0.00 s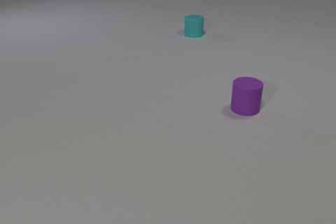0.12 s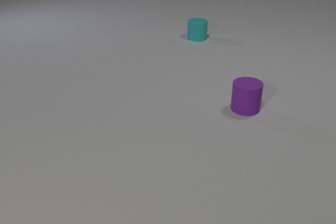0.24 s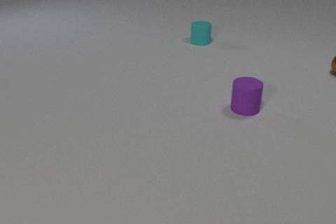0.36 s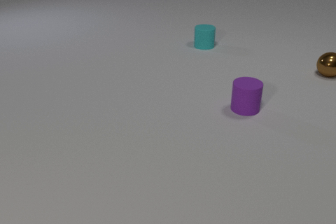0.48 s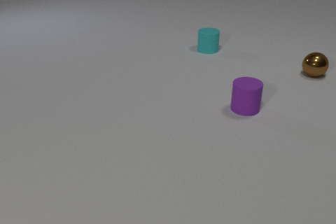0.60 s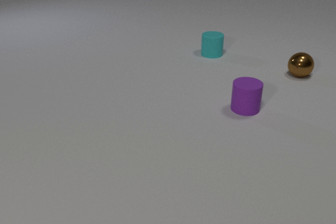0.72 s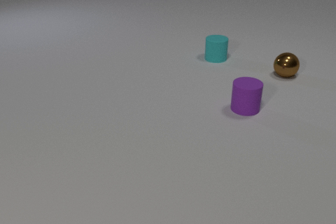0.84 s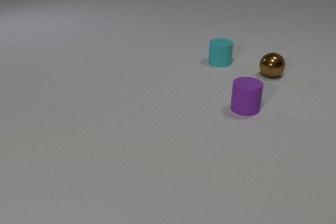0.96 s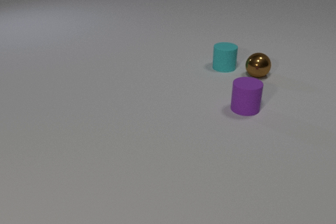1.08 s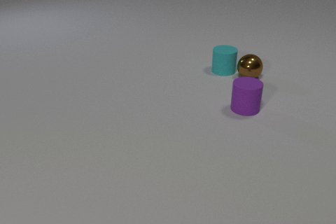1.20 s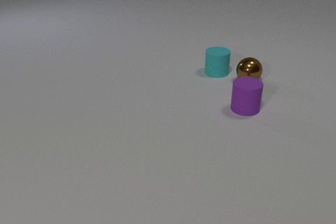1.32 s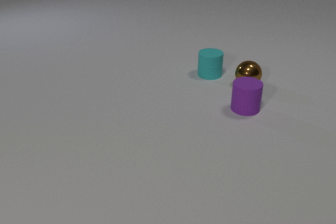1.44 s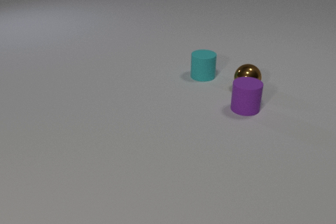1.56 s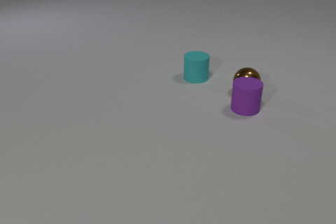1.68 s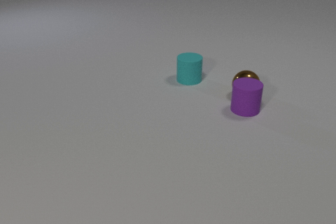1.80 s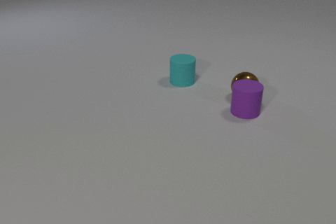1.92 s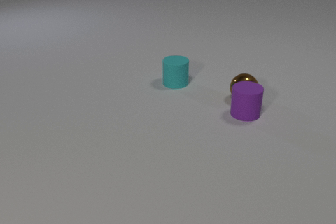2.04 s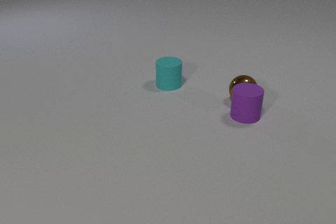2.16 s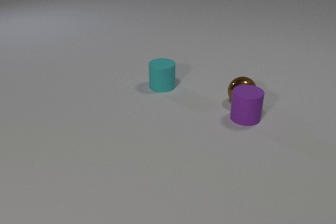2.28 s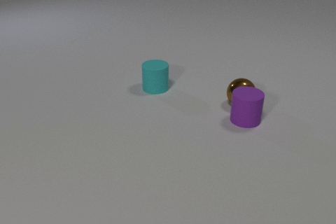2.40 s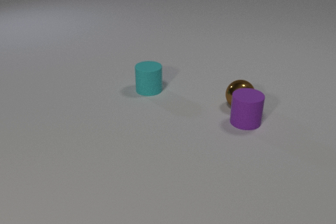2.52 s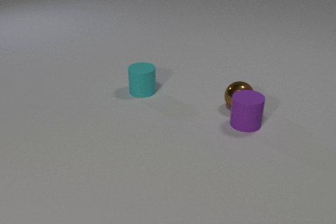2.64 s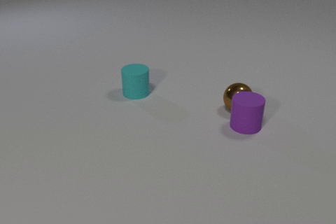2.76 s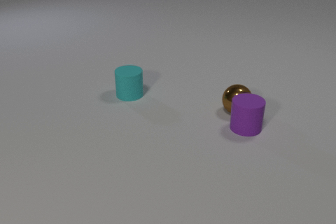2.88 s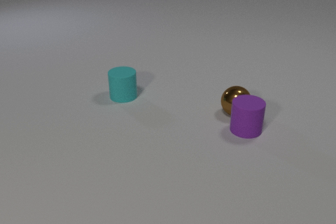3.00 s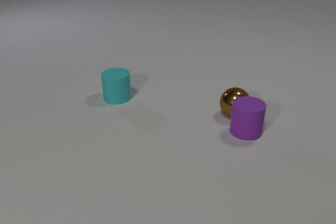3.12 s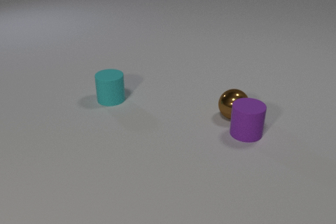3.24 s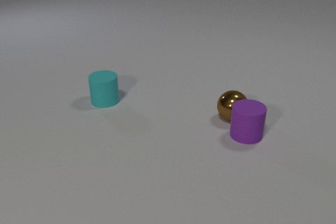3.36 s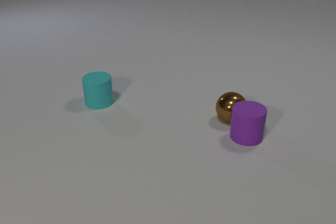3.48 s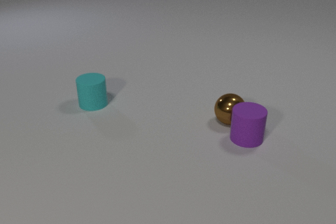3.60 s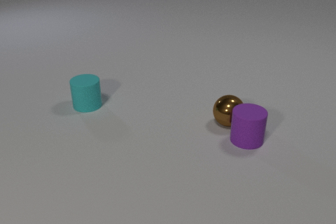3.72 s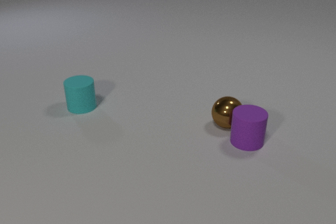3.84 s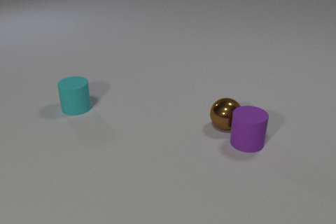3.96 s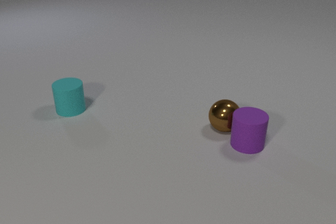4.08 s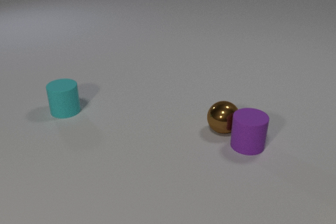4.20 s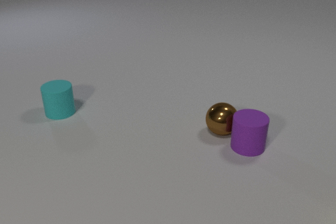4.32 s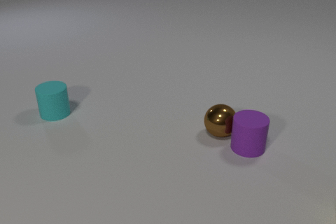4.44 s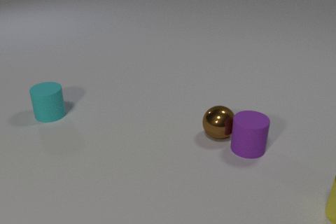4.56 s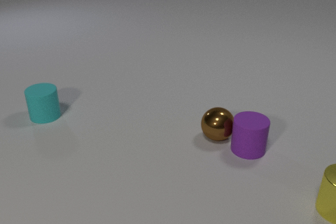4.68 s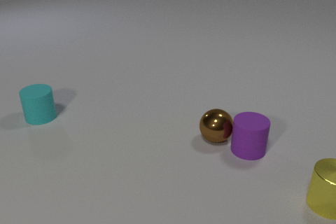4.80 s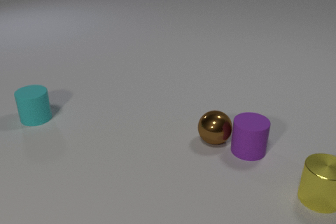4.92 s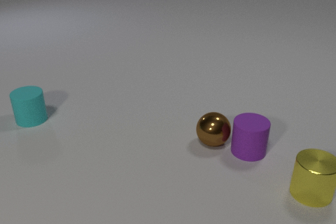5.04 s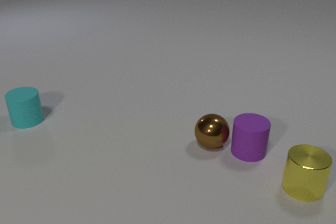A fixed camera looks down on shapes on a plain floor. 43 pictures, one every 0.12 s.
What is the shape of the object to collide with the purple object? sphere.
How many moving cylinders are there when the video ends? 3.
Are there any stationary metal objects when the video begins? no.
0.00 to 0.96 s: The cyan rubber cylinder slides toward the camera. The brown metal sphere comes in at the right edge, rolls to the left.
0.96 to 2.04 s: The cyan rubber cylinder slides to the left and toward the camera. The brown metal sphere rolls toward the camera. The purple rubber cylinder slides toward the camera. The cyan rubber cylinder and the brown metal sphere collide. The brown metal sphere and the purple rubber cylinder collide.
2.04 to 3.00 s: The cyan rubber cylinder slides to the left and toward the camera. The brown metal sphere rolls toward the camera. The purple rubber cylinder slides toward the camera.
3.00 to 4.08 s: The cyan rubber cylinder slides to the left. The brown metal sphere rolls toward the camera. The purple rubber cylinder slides toward the camera.
4.08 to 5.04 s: The cyan rubber cylinder slides to the left. The brown metal sphere rolls toward the camera. The purple rubber cylinder slides toward the camera. The yellow metal cylinder comes in at the right edge, slides to the left and away from the camera.
